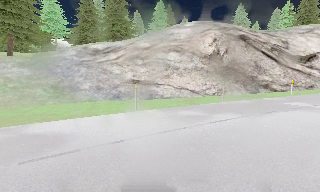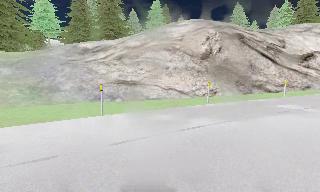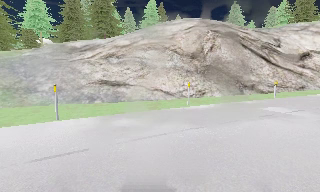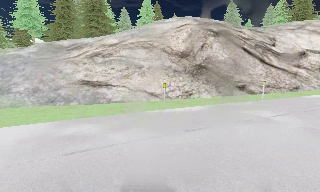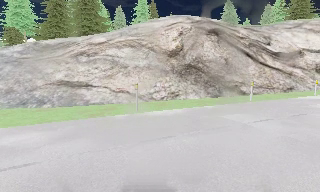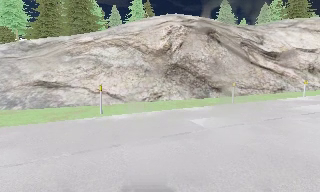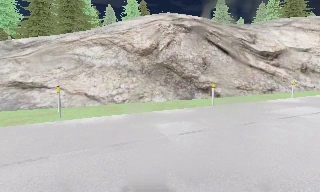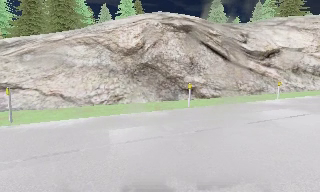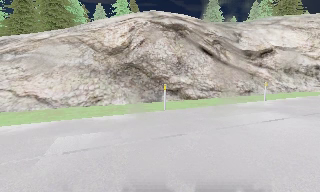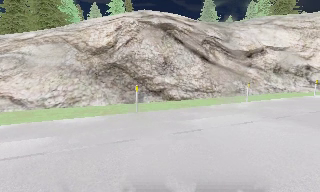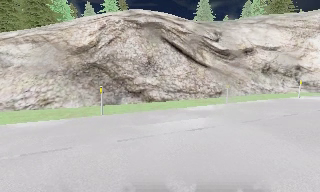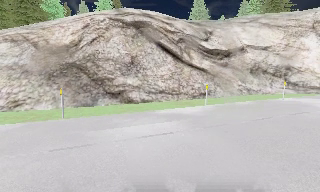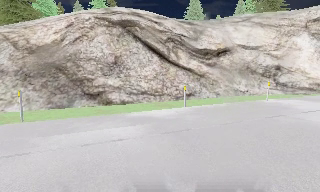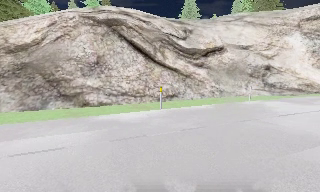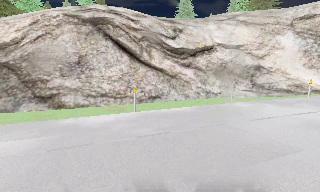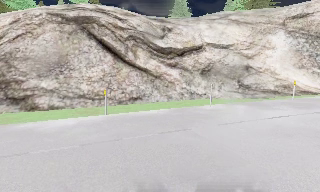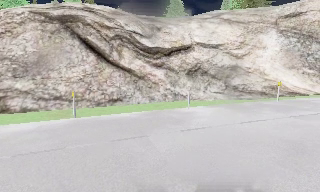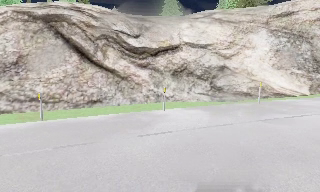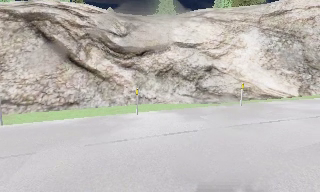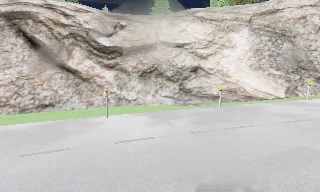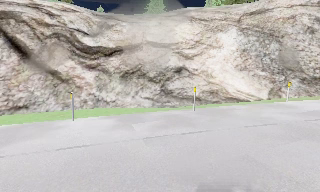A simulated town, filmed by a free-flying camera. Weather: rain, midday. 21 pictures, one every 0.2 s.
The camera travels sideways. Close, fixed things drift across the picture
to the left.
0.0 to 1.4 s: The camera travels to its right and forward, about 10 m, so close, fixed things drift to the left.
1.4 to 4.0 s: The camera travels to its right, about 18 m, so close, fixed things drift to the left.
The film runs forward here.
